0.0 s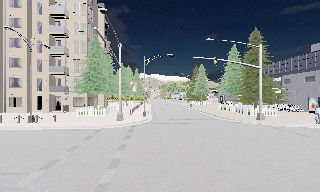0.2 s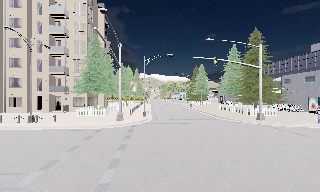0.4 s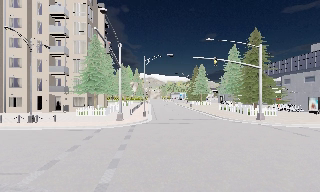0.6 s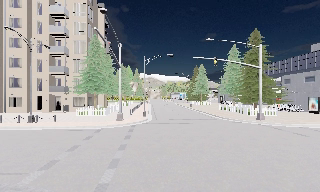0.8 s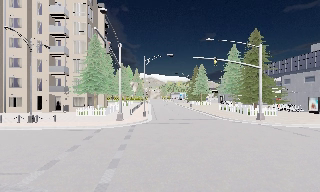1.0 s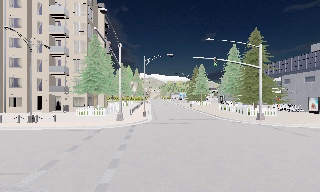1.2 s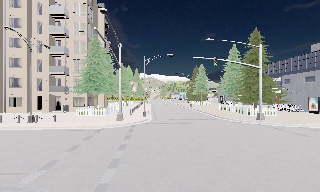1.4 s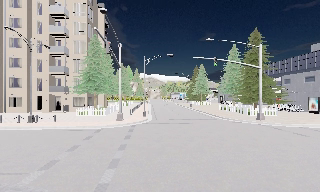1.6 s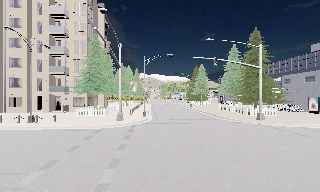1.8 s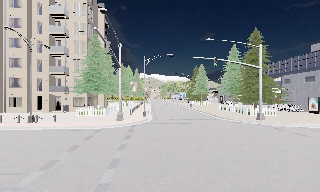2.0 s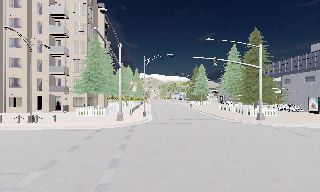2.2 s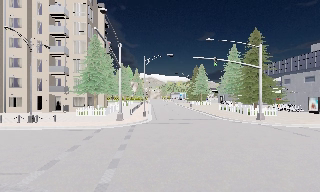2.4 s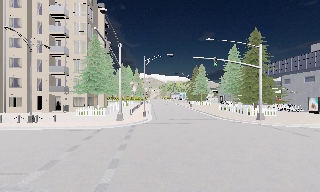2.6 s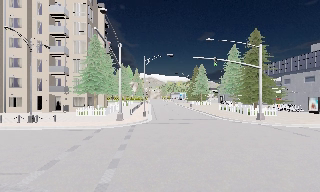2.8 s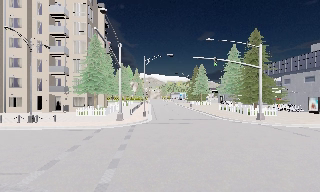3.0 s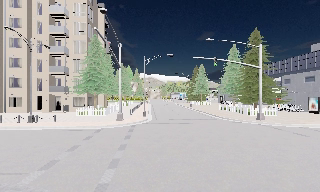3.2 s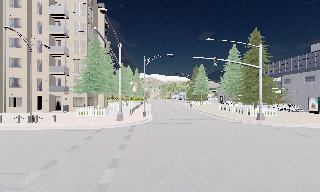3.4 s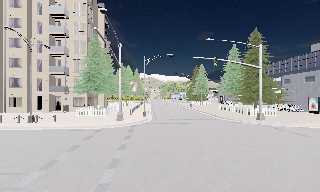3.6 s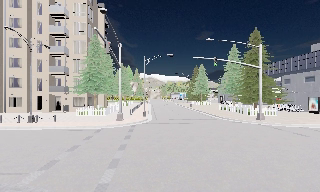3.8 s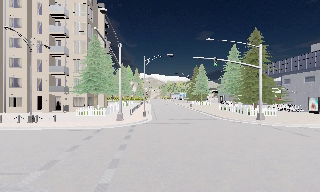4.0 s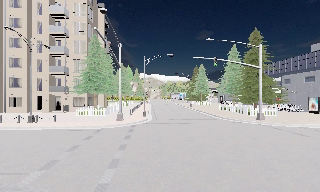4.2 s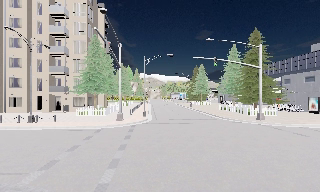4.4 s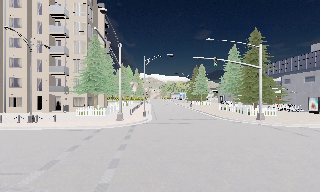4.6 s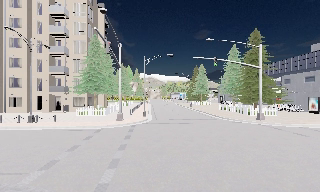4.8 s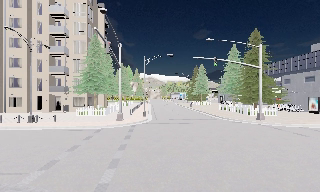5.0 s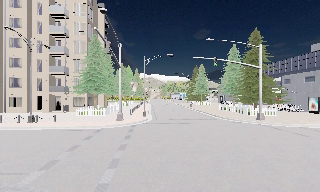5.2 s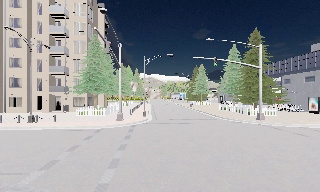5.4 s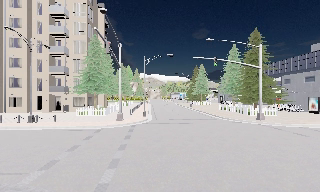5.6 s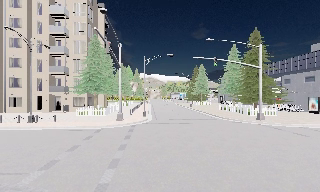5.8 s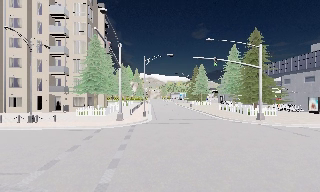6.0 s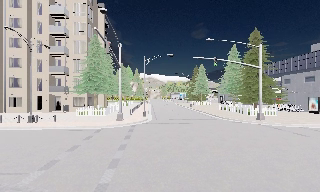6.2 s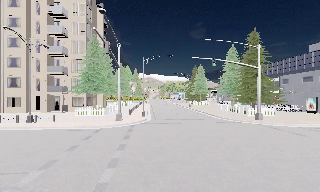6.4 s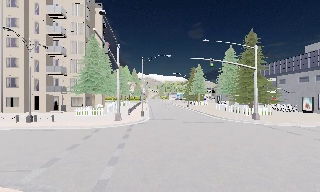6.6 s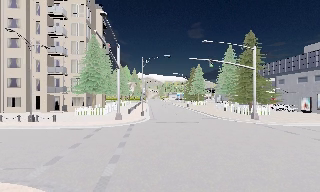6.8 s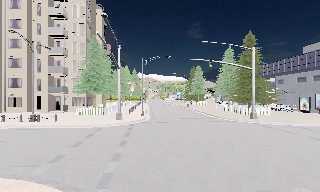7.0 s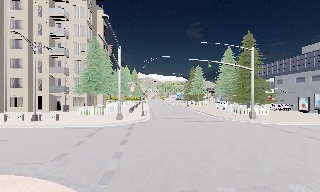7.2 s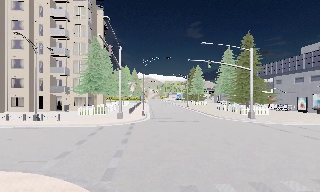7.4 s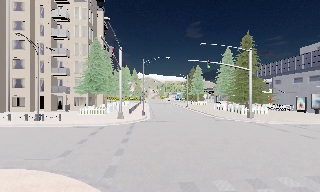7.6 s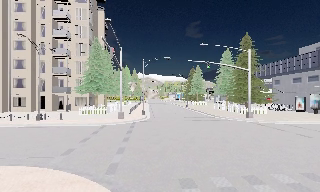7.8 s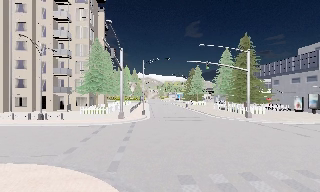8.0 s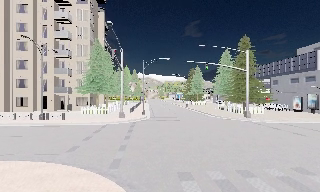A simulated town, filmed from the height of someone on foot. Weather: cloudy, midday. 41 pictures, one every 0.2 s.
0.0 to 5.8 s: The camera keeps its place and its aim.
5.8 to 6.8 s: The camera travels backward, about 0.5 m, so what stands in front gets smaller. It gains speed.
6.8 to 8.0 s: The camera travels backward, about 1.5 m, so what stands in front gets smaller.
The film runs backward here.
